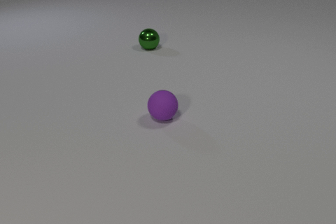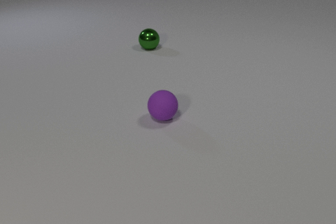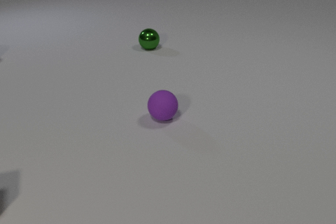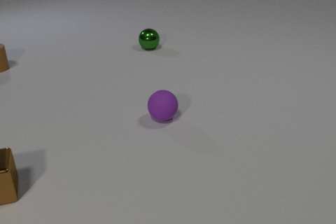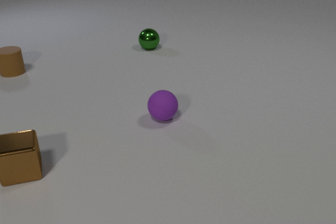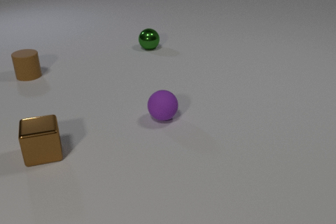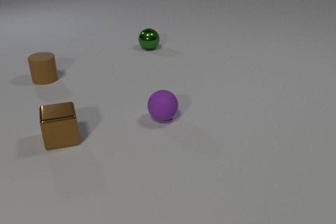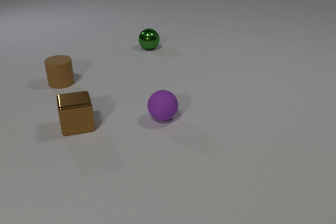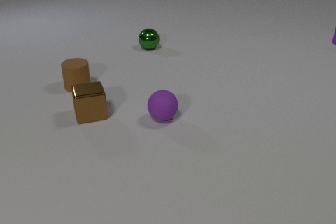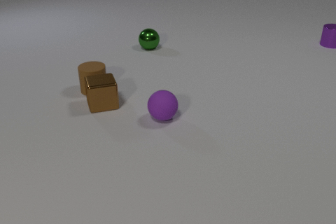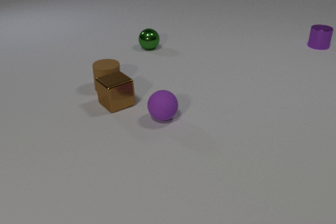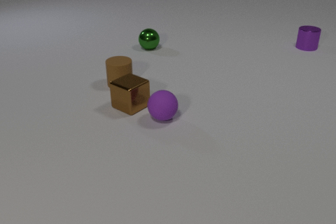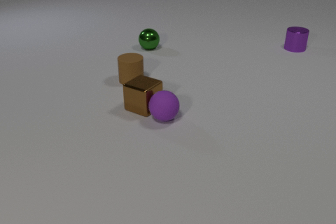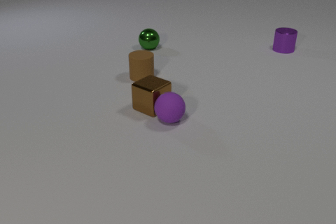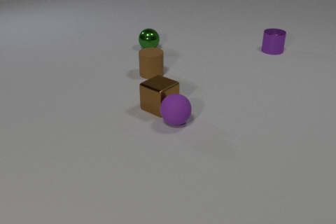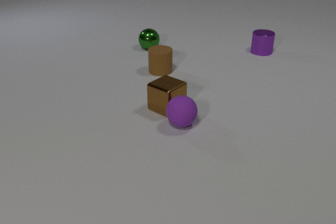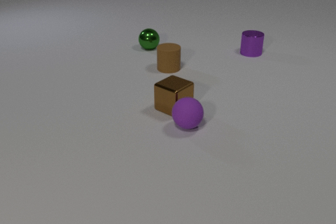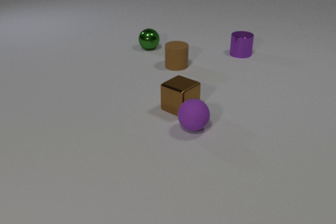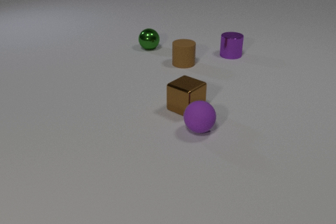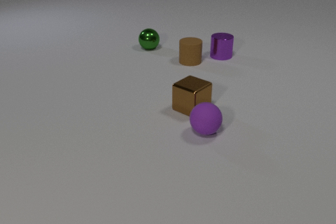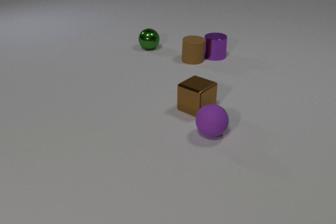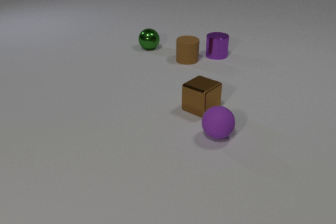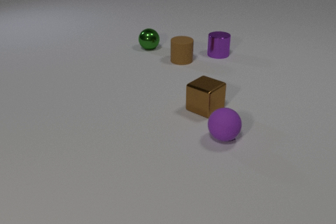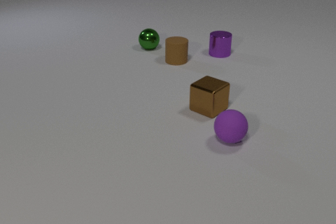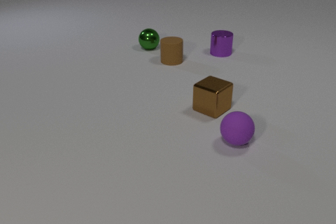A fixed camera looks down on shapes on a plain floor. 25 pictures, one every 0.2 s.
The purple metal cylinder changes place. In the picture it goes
to the left.
The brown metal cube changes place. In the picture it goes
to the right.
0.0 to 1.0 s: The brown metal cube comes in at the left edge, slides to the right and away from the camera. The brown rubber cylinder comes in at the left edge, slides toward the camera and to the right.
1.0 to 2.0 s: The brown metal cube slides away from the camera and to the right. The brown rubber cylinder slides to the right and toward the camera. The purple metal cylinder comes in at the right edge, slides to the left and toward the camera. The brown metal cube and the brown rubber cylinder collide.
2.0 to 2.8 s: The brown metal cube slides to the right. The brown rubber cylinder slides to the right and away from the camera. The purple metal cylinder slides to the left and toward the camera. The purple rubber sphere rolls to the right and toward the camera. The brown metal cube and the purple rubber sphere collide.
2.8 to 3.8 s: The brown metal cube slides to the right. The brown rubber cylinder slides to the right and away from the camera. The purple metal cylinder slides to the left and toward the camera. The purple rubber sphere rolls to the right and toward the camera.
3.8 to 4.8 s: The brown metal cube slides to the right. The brown rubber cylinder slides to the left. The purple metal cylinder slides away from the camera. The purple rubber sphere rolls to the right and toward the camera. The brown rubber cylinder and the purple metal cylinder collide.
What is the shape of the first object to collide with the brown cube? cylinder.
Are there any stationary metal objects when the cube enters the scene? yes.
Are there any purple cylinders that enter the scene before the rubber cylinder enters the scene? no.
